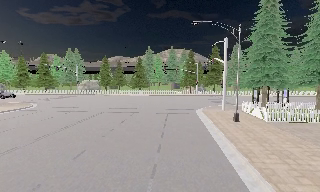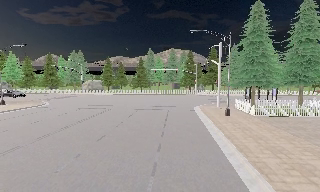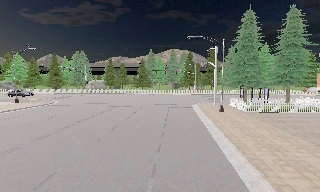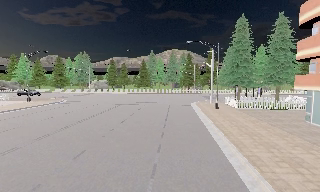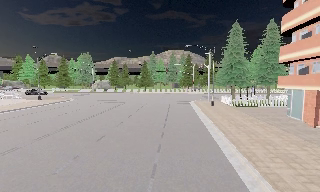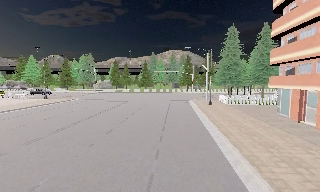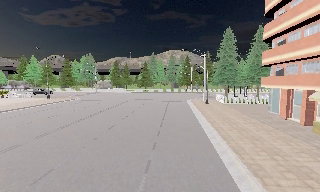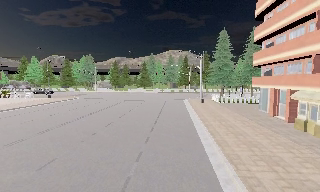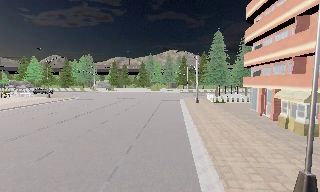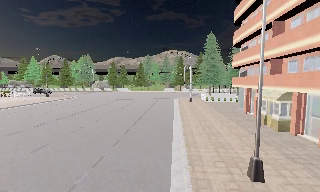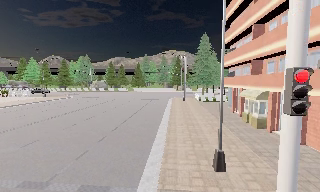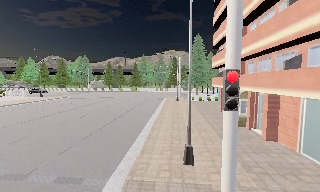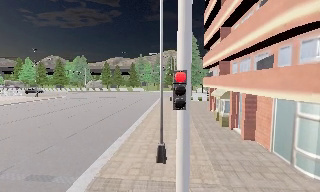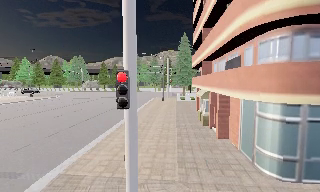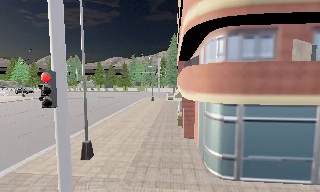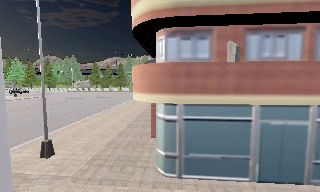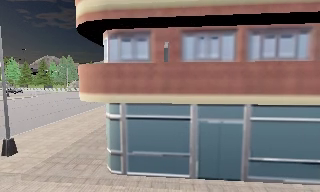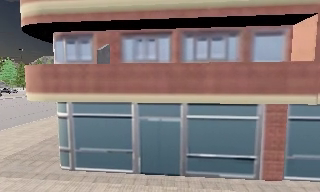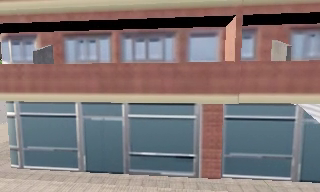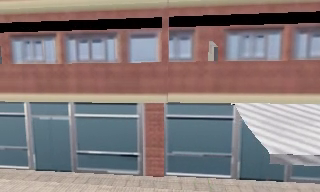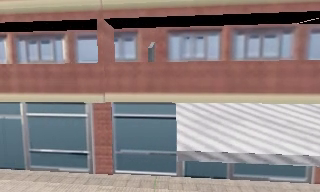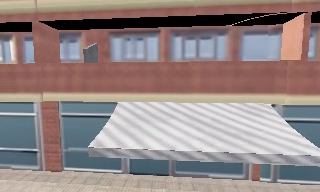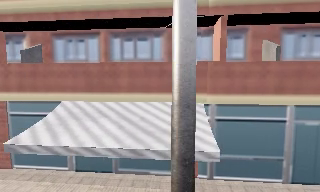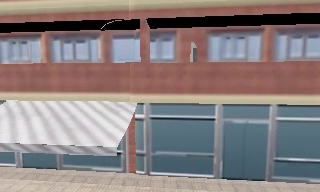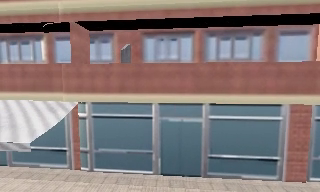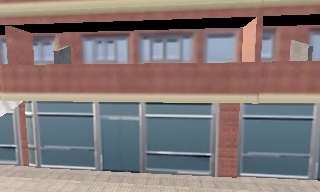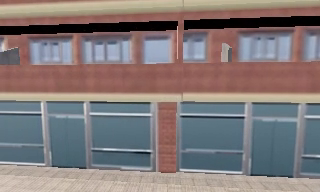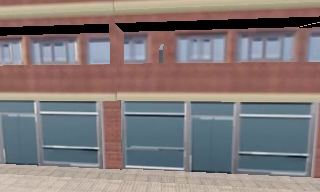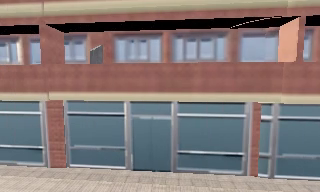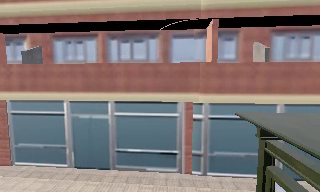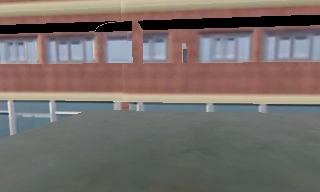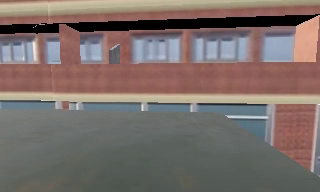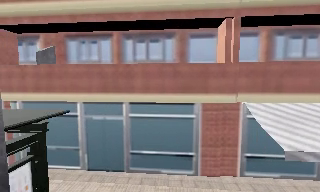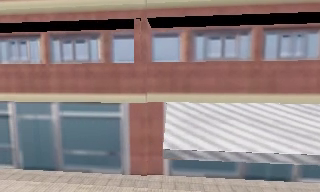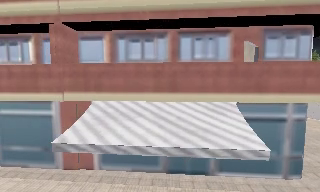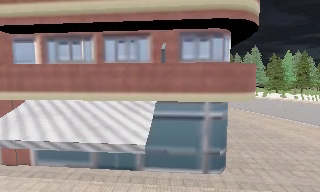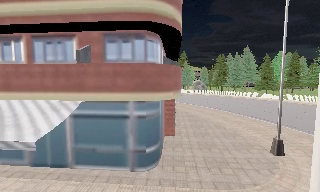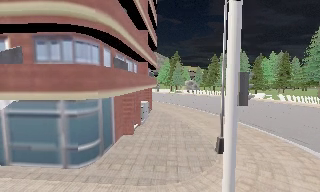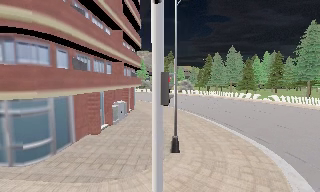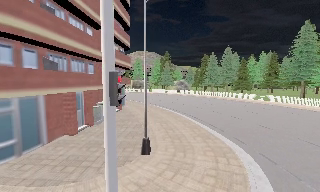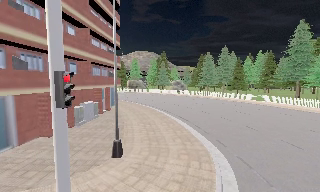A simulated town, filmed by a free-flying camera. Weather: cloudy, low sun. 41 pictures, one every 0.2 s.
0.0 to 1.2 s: The camera travels backward, about 10 m, so what stands in front gets smaller. It loses speed.
1.2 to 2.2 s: The camera travels to its right and backward, about 5 m, so close, fixed things drift to the left.
2.2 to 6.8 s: The camera travels to its right, about 45 m, so close, fixed things drift to the left.
6.8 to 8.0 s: The camera travels to its right, about 11 m, so close, fixed things drift to the left. It loses speed.
The film runs backward here.
